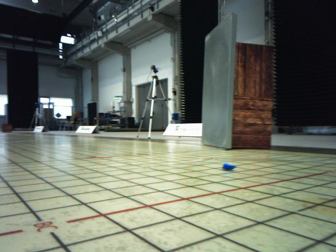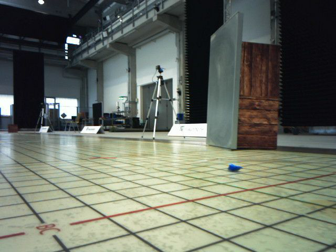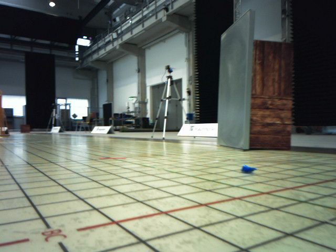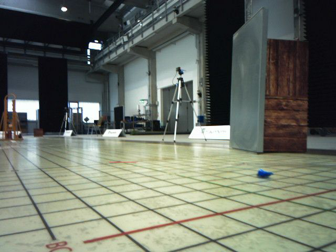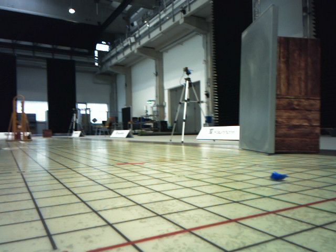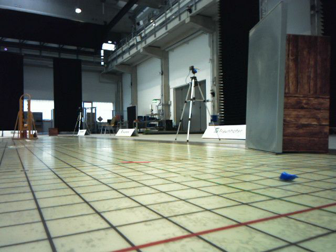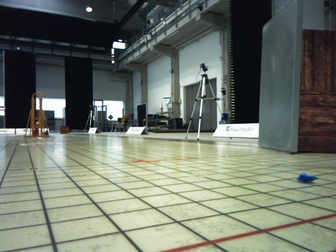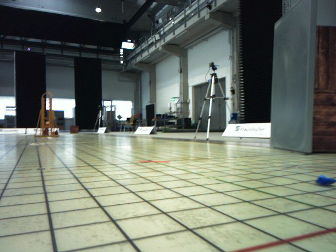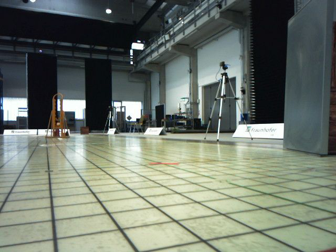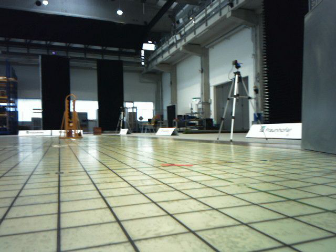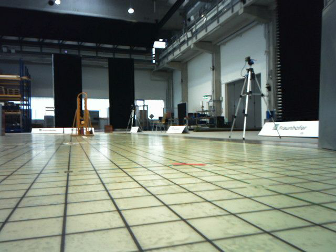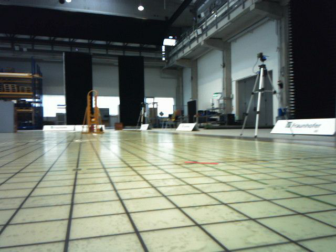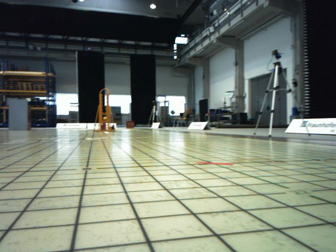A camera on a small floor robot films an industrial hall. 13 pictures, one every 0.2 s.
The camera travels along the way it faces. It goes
forward.
0.0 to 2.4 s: The scene slides to the right, as the camera pans about 20 degrees to its left. It travels forward, about 0.5 m, so what stands in front looms larger.
The film runs forward here.
